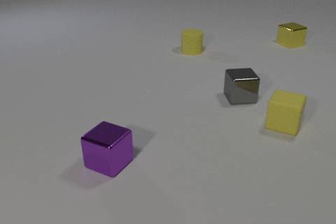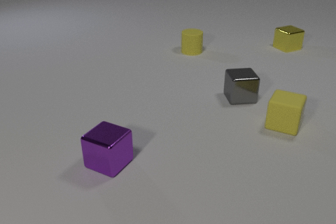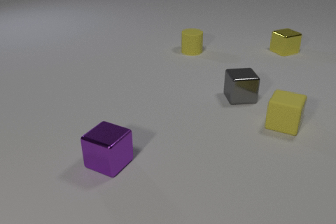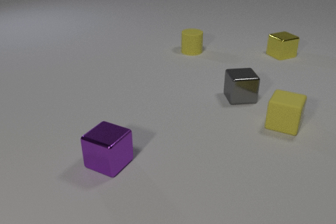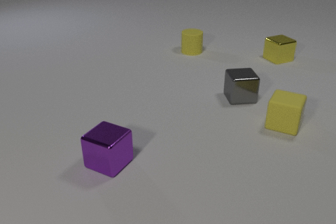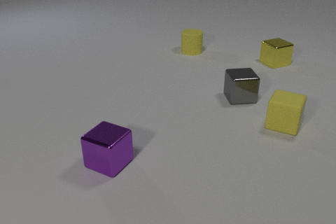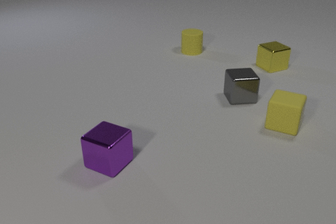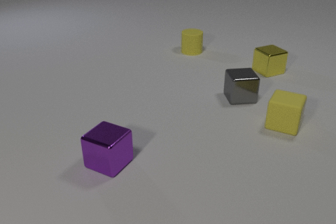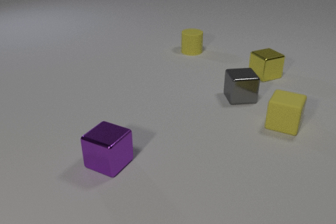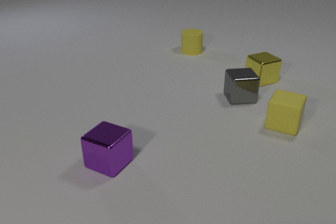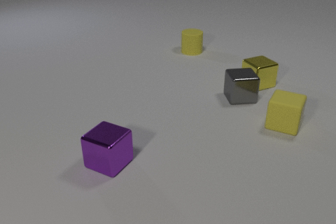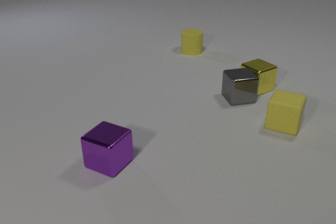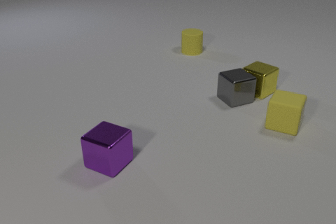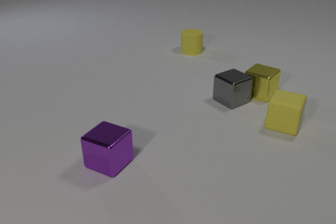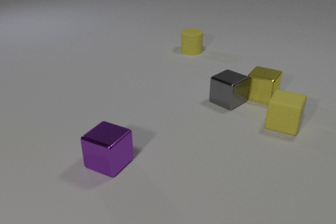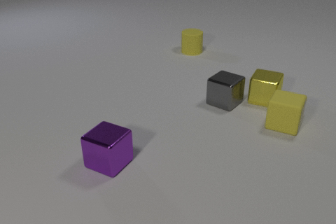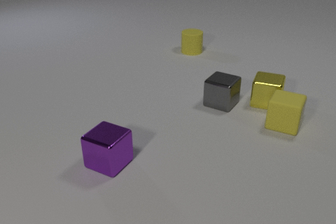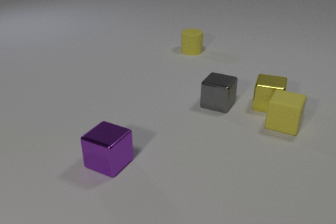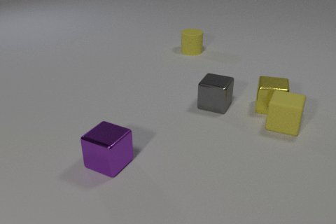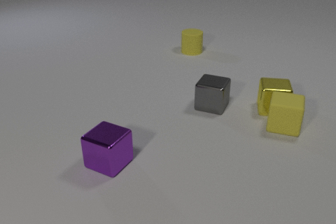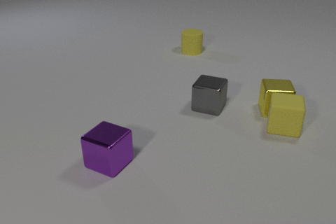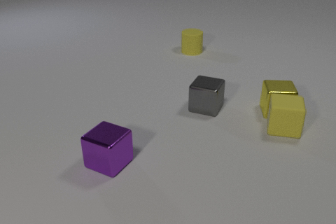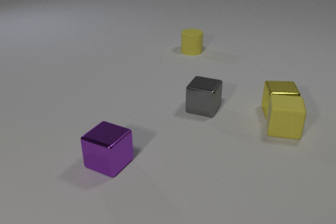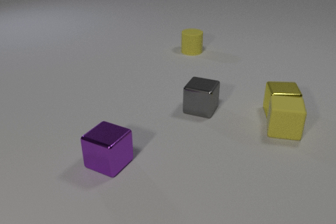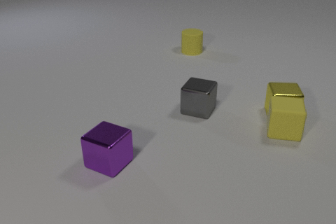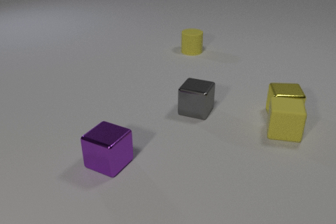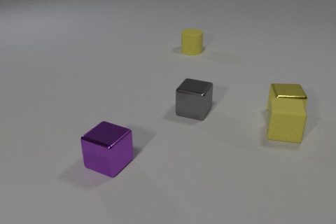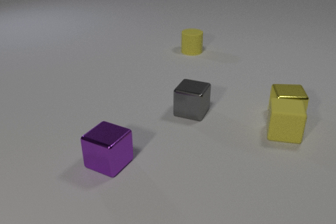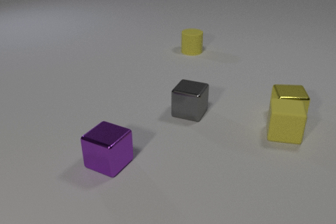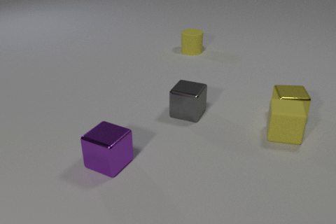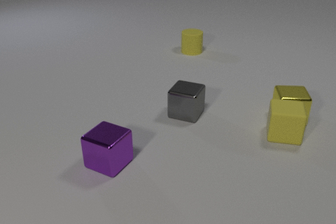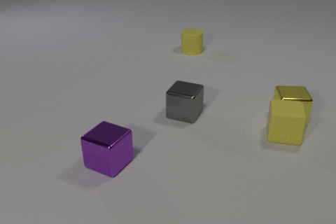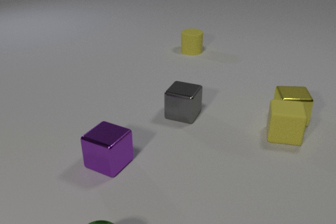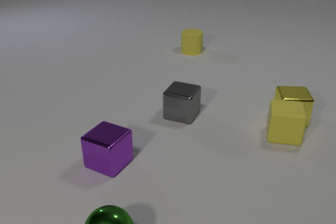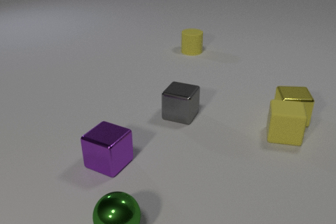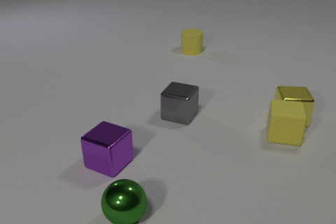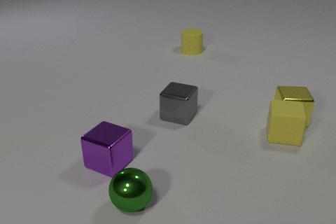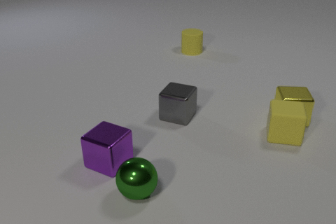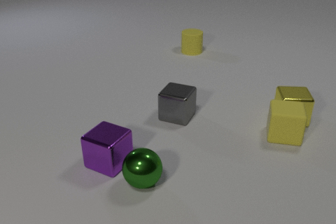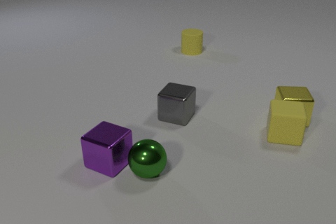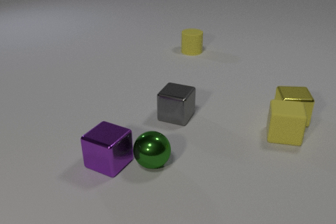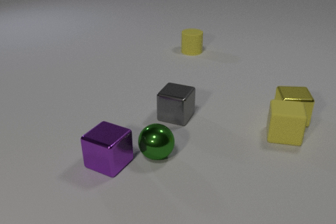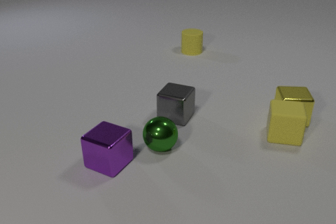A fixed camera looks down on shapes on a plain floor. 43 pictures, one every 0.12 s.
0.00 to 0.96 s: The yellow metal cube slides toward the camera.
0.96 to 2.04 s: The yellow metal cube slides toward the camera, spins so that its near face slides to the right, counterclockwise seen from above. The gray metal cube slides to the left and toward the camera, spins counterclockwise seen from above by about 60 degrees, its near face sliding to the right. The yellow metal cube and the gray metal cube collide.
2.04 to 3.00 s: The yellow metal cube slides toward the camera and to the right. The gray metal cube slides to the left and toward the camera. The yellow rubber cube slides toward the camera. The yellow metal cube and the yellow rubber cube collide.
3.00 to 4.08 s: The yellow metal cube slides to the right. The gray metal cube slides to the left and toward the camera. The green metal sphere comes in at the bottom edge, rolls away from the camera and to the right.
4.08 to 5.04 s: The green metal sphere rolls away from the camera.
What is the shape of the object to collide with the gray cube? cube.
Are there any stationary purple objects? yes.
What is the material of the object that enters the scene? metal.
